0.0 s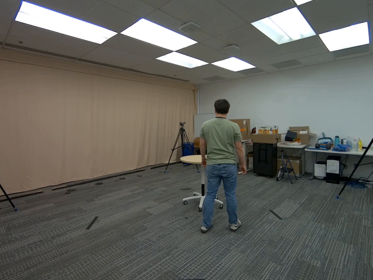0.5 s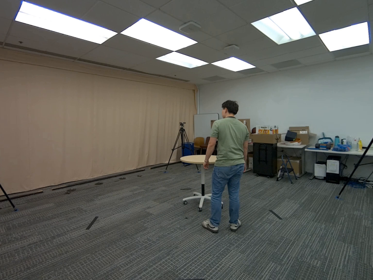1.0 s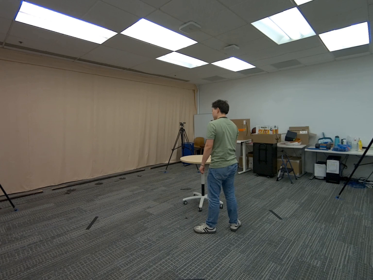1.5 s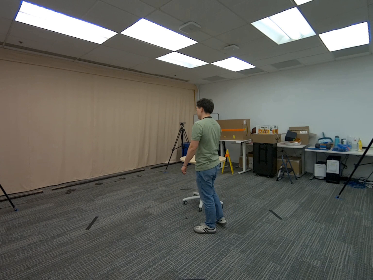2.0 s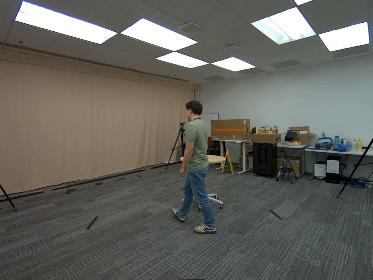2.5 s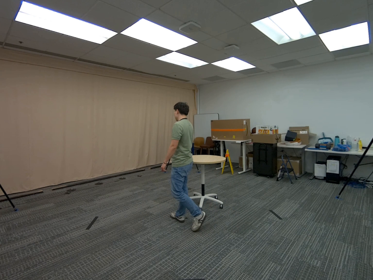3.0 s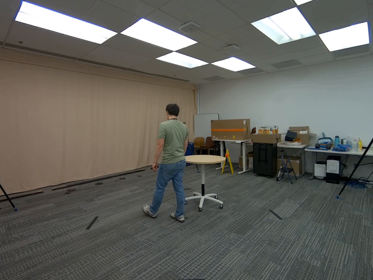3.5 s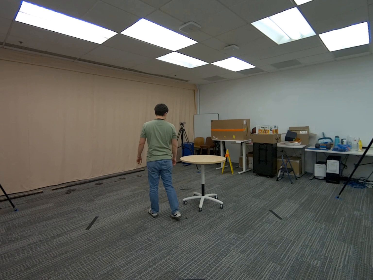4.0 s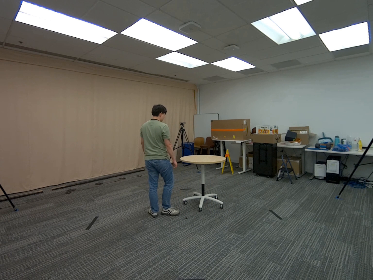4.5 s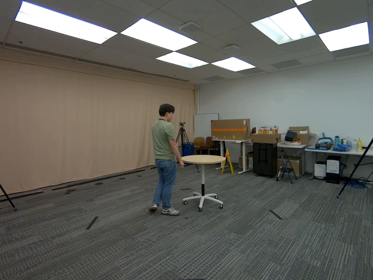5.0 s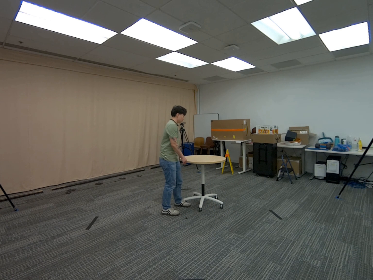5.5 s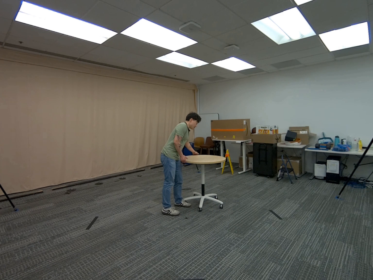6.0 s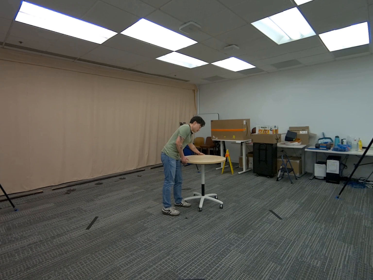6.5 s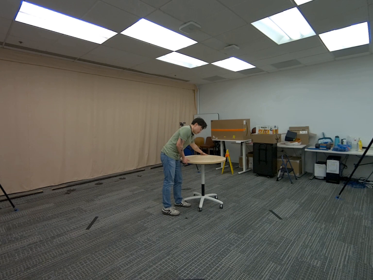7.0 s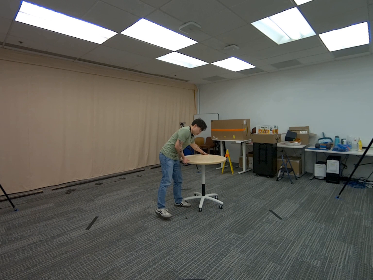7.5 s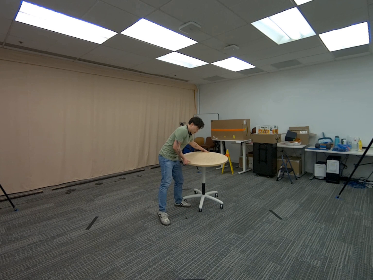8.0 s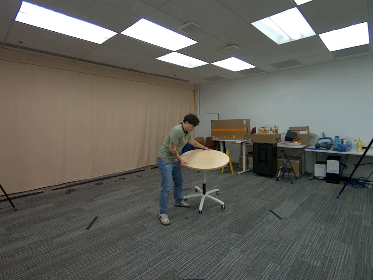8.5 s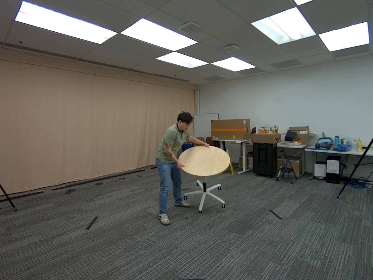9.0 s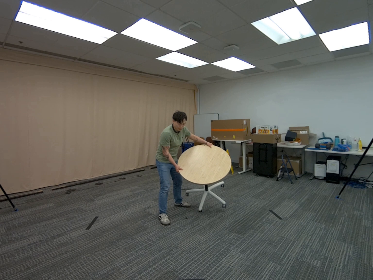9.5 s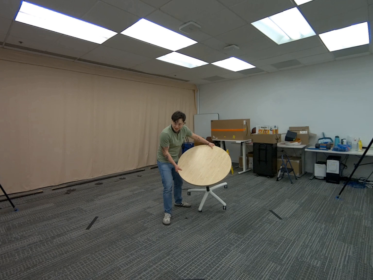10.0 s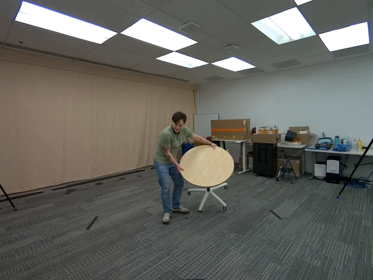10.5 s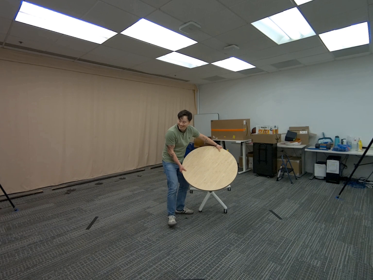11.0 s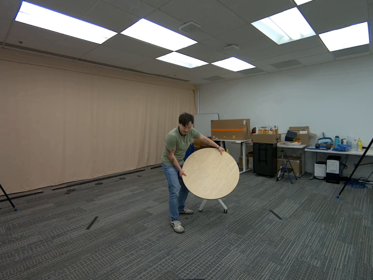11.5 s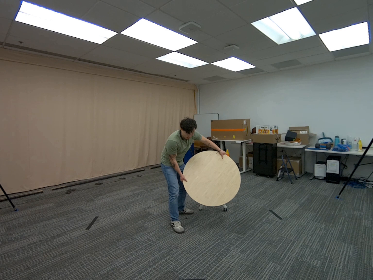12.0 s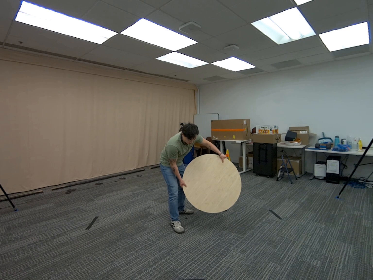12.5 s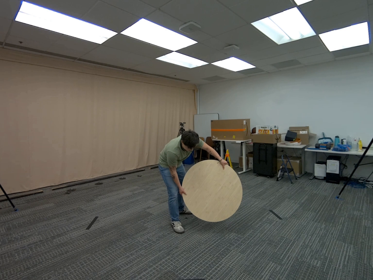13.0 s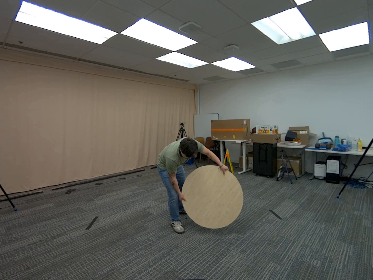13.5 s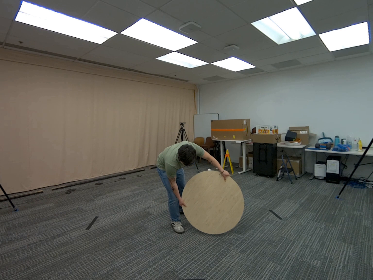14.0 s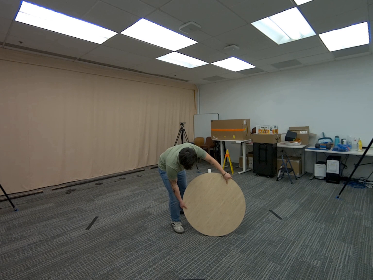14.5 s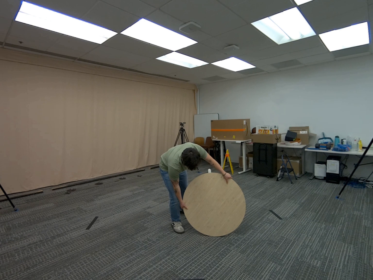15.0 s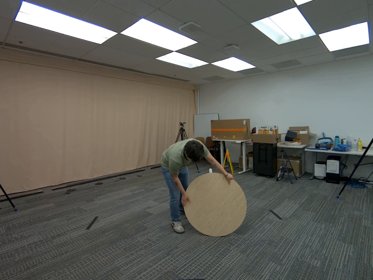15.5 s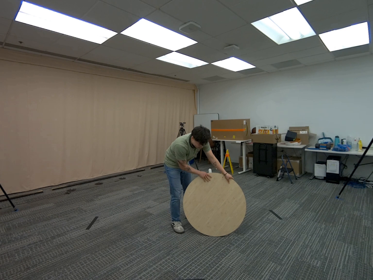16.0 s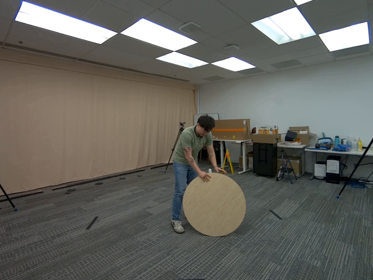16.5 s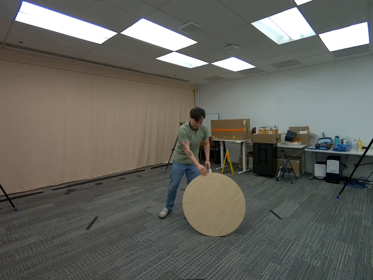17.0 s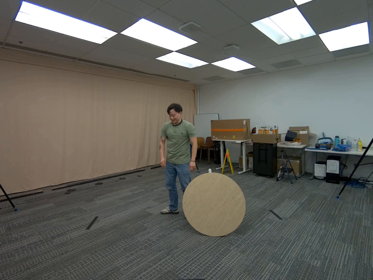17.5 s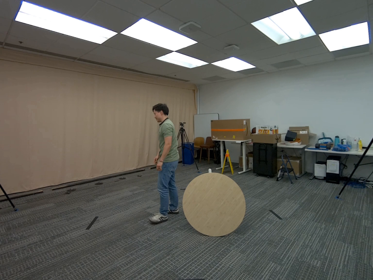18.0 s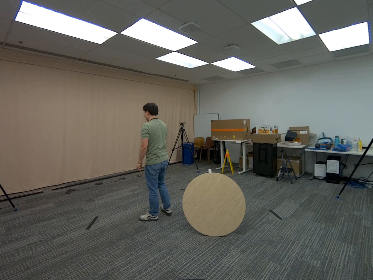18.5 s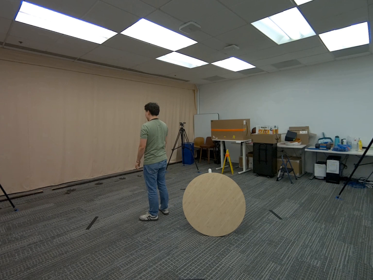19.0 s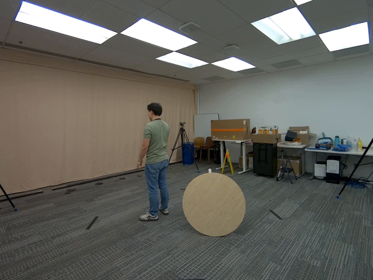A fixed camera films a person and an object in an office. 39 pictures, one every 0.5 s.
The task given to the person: Walk to the round table, grasp the top of the table, and carefully lower it onto its side.
